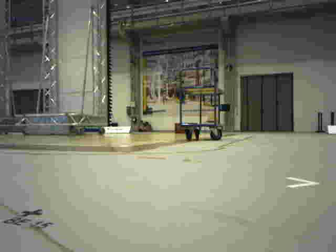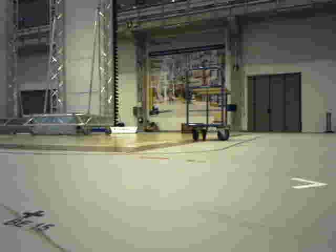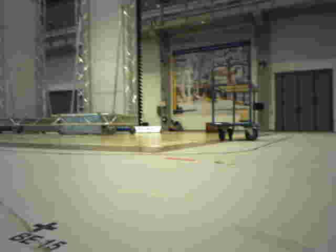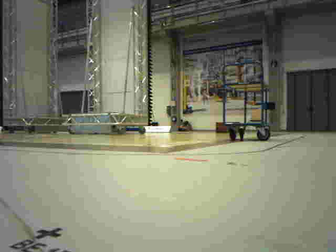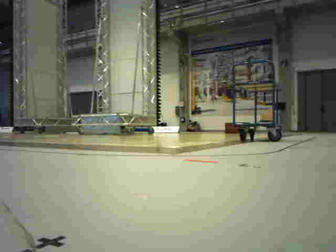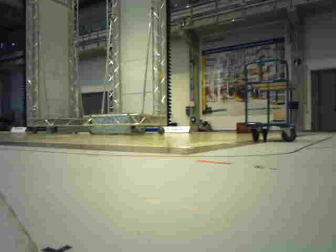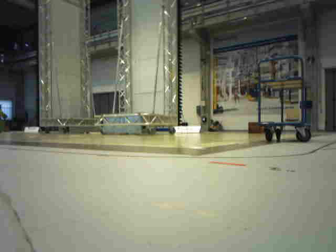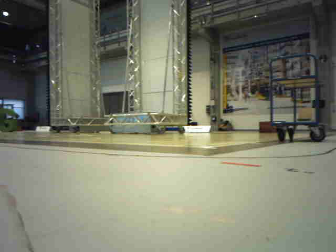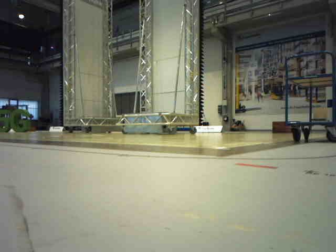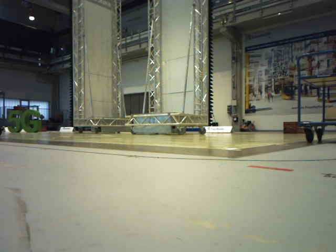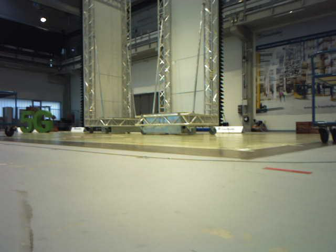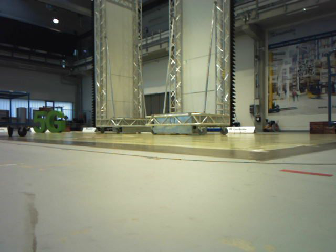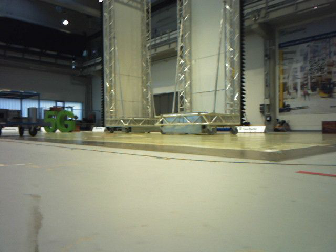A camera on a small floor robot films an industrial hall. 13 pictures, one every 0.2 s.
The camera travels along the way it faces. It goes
forward.
0.0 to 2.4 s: The camera swings to its left by about 25 degrees, and the scene slides to the right. It travels forward, about 0.5 m, so what stands in front looms larger.
The film runs forward here.
